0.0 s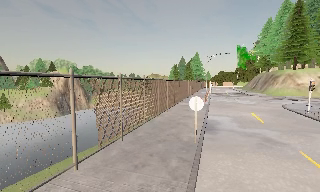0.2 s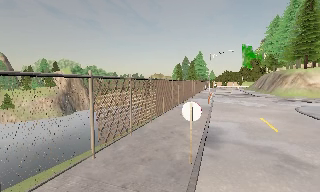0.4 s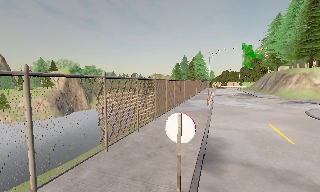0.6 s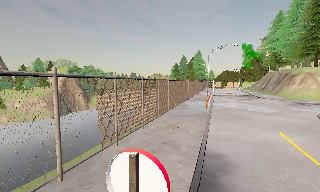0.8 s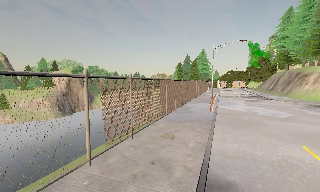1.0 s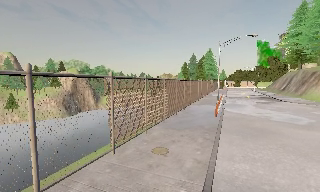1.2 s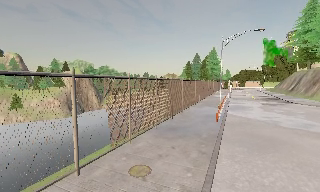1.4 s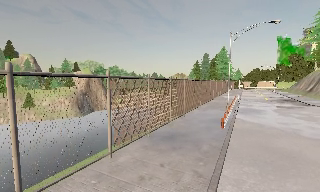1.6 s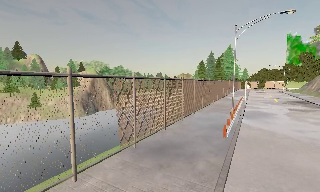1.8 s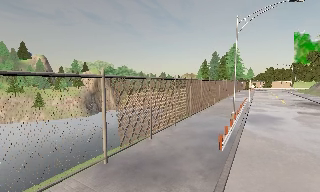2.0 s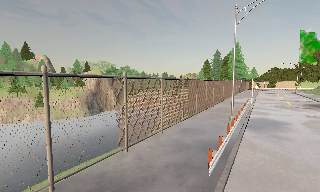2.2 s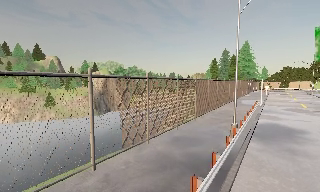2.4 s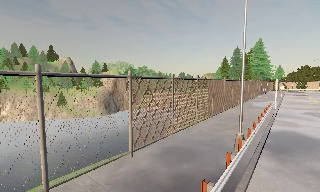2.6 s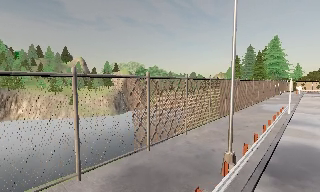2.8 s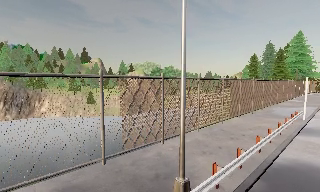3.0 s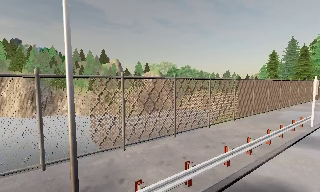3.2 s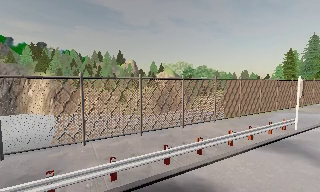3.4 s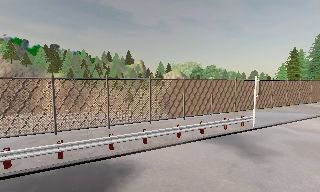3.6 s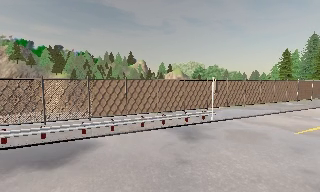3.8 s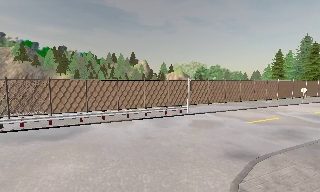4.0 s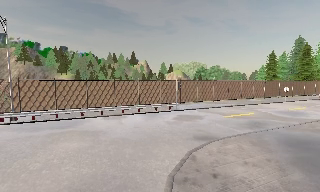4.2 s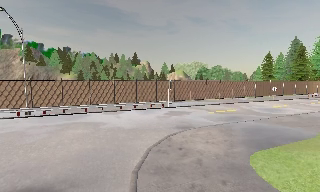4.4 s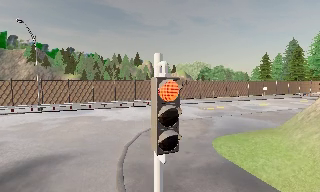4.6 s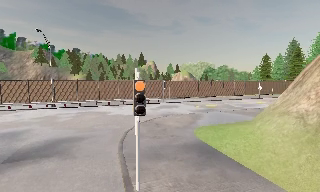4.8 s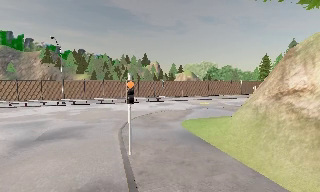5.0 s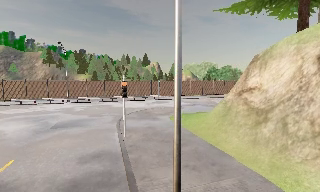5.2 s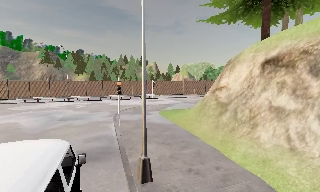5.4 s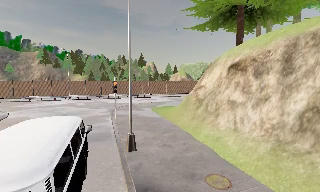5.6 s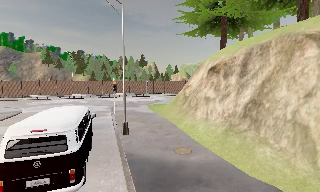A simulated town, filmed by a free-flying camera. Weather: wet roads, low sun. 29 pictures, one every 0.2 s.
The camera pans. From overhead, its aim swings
counterclockwise.
0.0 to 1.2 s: The camera travels forward, about 12 m, so what stands in front looms larger.
1.2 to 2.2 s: The camera pans to its left, which is counterclockwise from overhead, by about 10 degrees. It travels forward and to its right, about 9 m, so what stands in front looms larger.
2.2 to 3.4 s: The camera pans to its left, which is counterclockwise from overhead, by about 30 degrees. It travels to its right, about 13 m, so close, fixed things drift to the left.
3.4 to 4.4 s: The camera travels backward and to its right, about 12 m, so what stands in front gets smaller.
4.4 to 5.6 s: The camera travels backward, about 13 m, so what stands in front gets smaller.
The film runs backward here.
